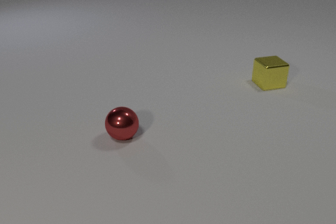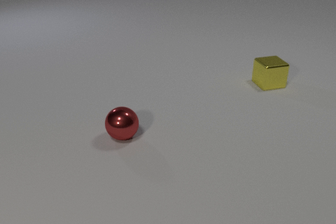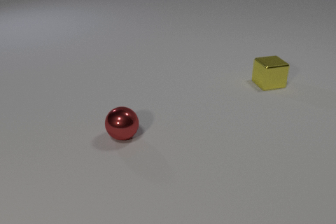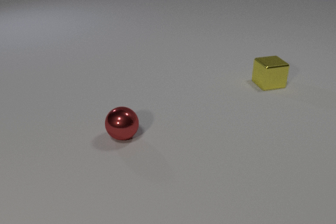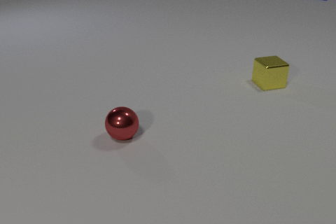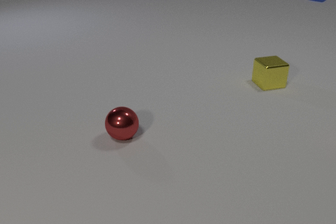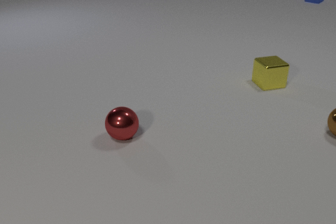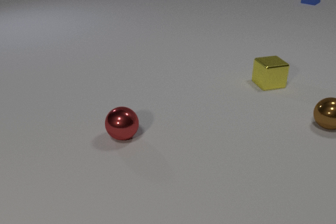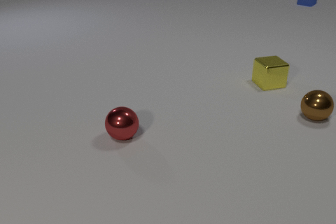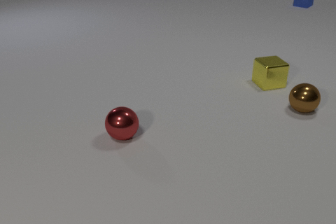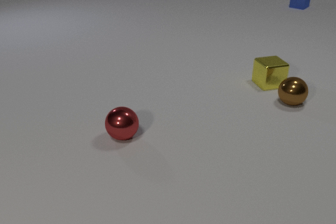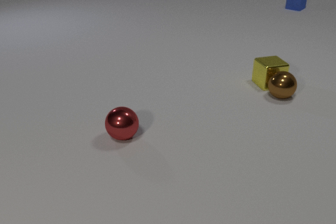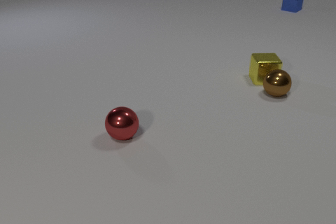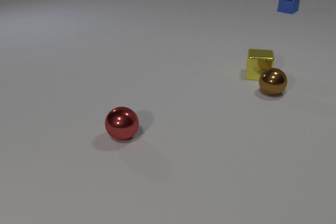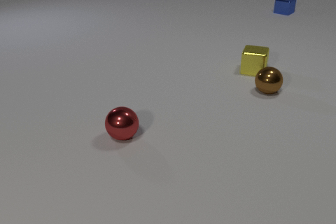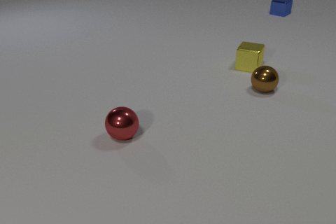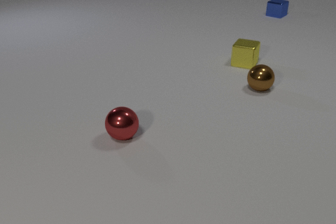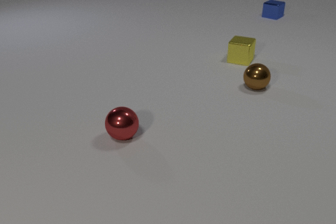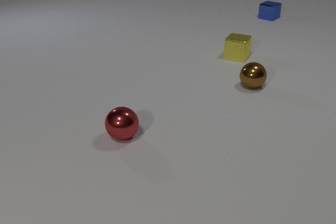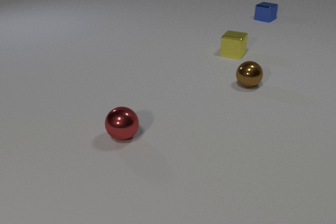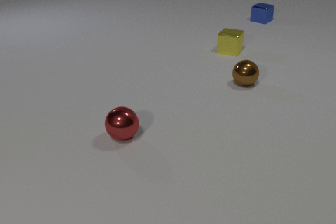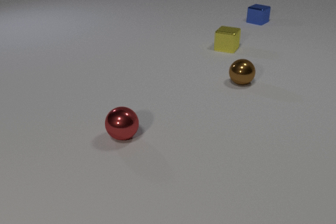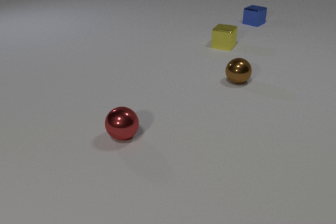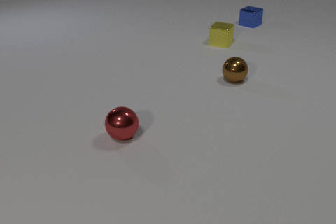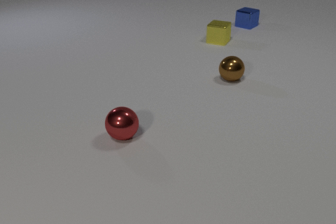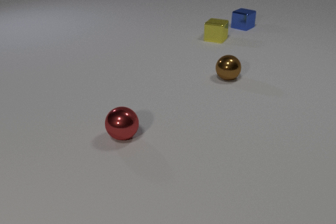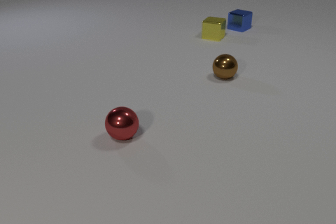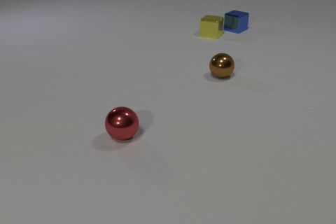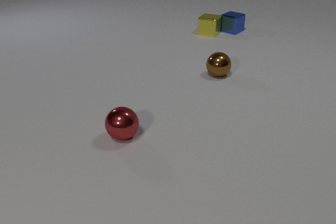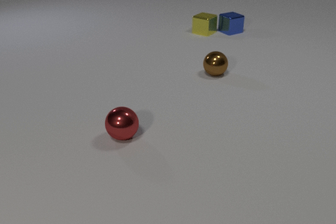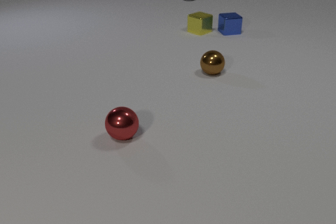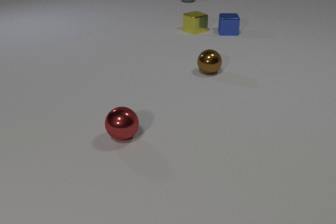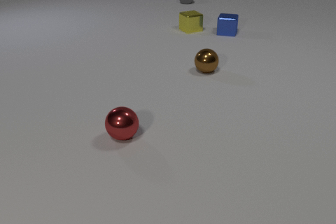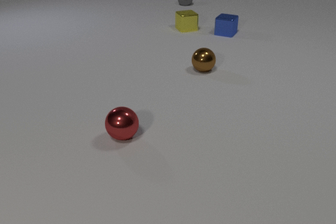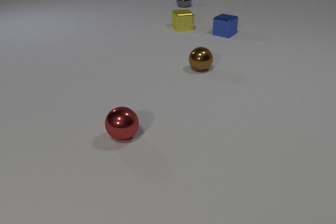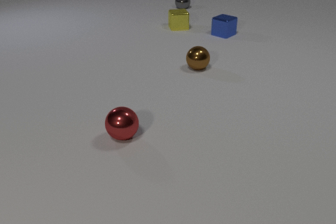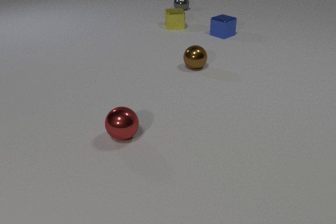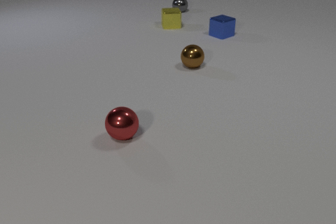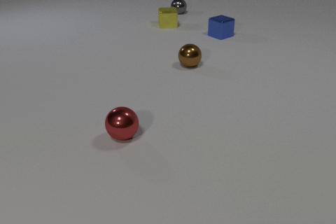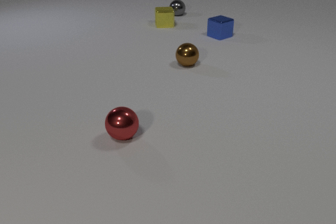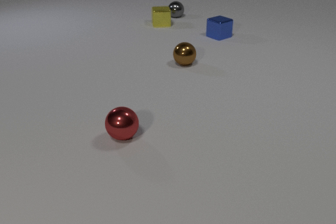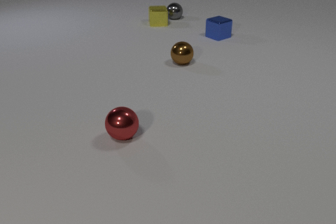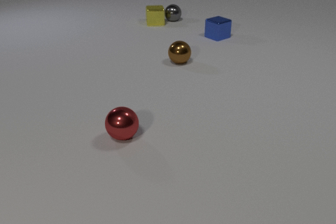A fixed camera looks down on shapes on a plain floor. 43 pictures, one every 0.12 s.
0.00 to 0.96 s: The brown metal sphere comes in at the right edge, rolls to the left and away from the camera. The blue metal cube comes in at the top edge, slides toward the camera and to the left.
0.96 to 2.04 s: The brown metal sphere rolls to the left and away from the camera. The yellow metal cube slides away from the camera and to the left, spins so that its near face slides to the left, clockwise seen from above. The blue metal cube slides toward the camera and to the left. The brown metal sphere and the yellow metal cube collide.
2.04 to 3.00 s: The brown metal sphere rolls to the left and away from the camera. The yellow metal cube slides away from the camera and to the left. The blue metal cube slides toward the camera and to the left.
3.00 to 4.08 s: The brown metal sphere rolls to the left and away from the camera. The yellow metal cube slides to the left and away from the camera, spins clockwise seen from above by about 45 degrees, its near face sliding to the left. The blue metal cube slides toward the camera and to the left, spins so that its near face slides to the left, clockwise seen from above. The gray metal sphere comes in at the top edge, rolls toward the camera. The yellow metal cube and the blue metal cube collide.
4.08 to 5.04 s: The brown metal sphere rolls to the left and away from the camera. The yellow metal cube slides to the left and away from the camera. The blue metal cube slides toward the camera and to the left. The gray metal sphere rolls toward the camera.
What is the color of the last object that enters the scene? gray.
Are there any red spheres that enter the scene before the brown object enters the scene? no.
What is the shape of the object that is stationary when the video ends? sphere.
